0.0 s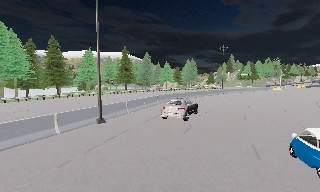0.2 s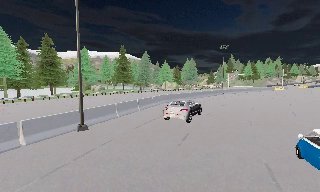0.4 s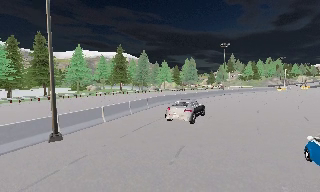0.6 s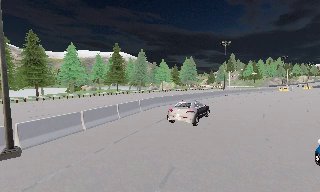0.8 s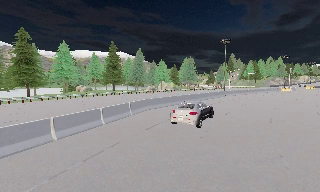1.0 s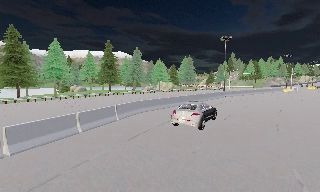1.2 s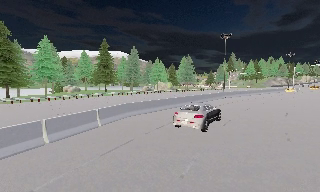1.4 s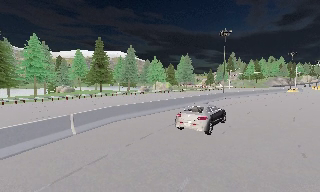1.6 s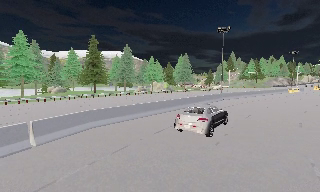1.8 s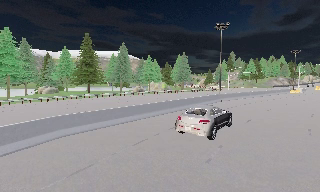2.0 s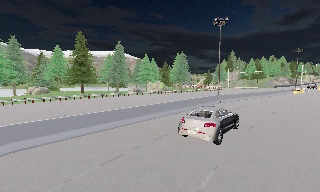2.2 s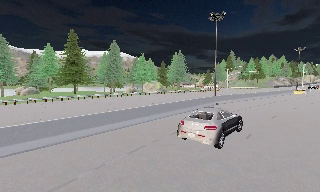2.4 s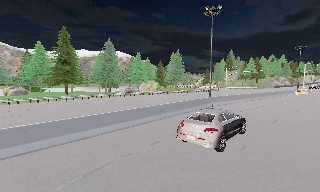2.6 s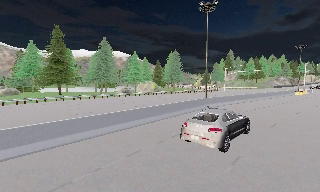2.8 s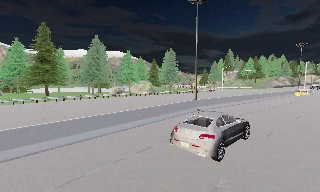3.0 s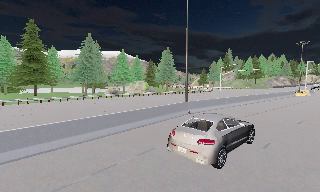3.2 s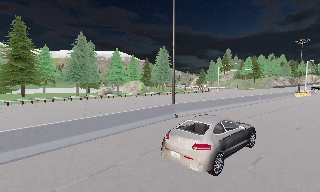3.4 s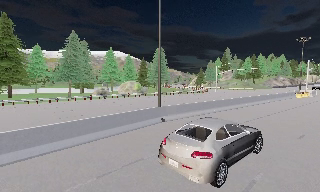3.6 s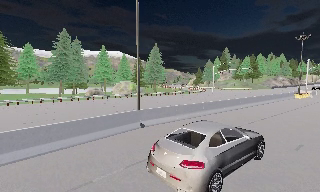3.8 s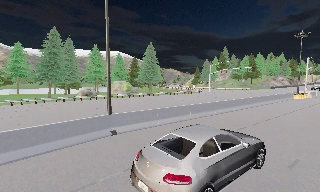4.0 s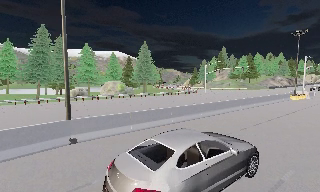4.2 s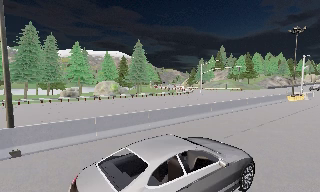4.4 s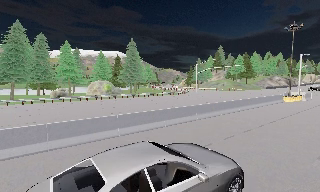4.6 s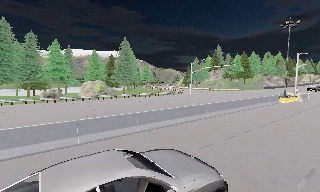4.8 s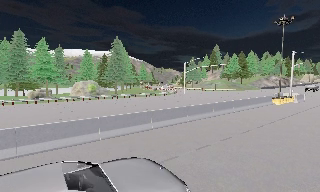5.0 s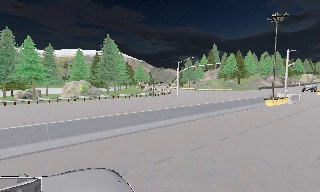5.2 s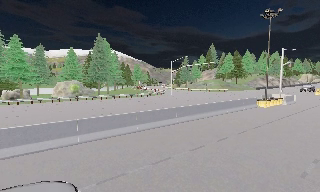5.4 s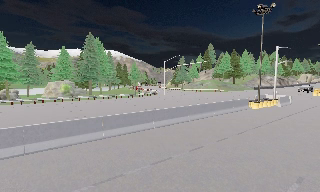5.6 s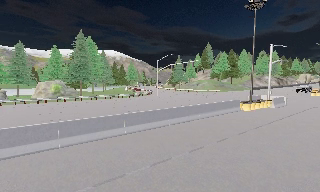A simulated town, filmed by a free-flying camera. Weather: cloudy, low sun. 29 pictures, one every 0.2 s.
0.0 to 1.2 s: The camera travels forward, about 12 m, so what stands in front looms larger.
1.2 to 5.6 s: The camera travels forward and to its right, about 45 m, so what stands in front looms larger.
The film runs forward here.
